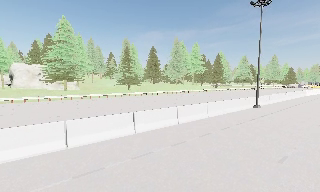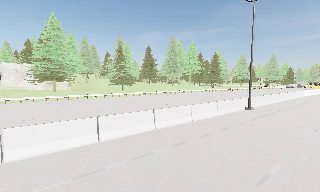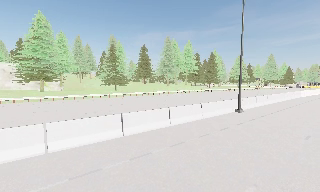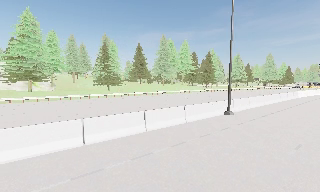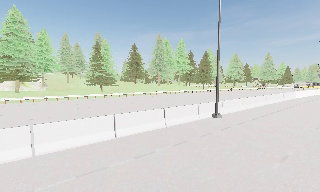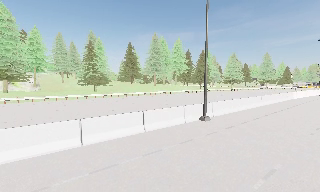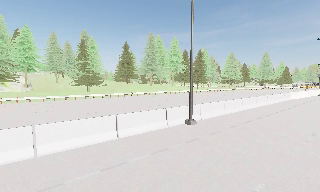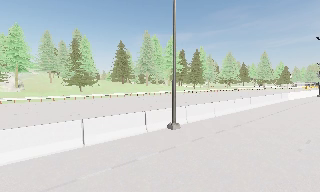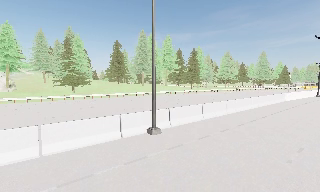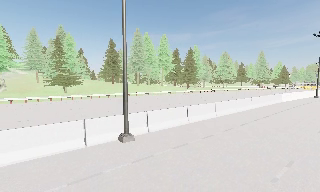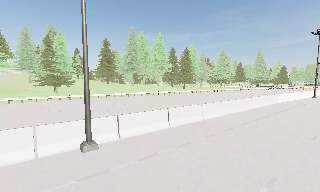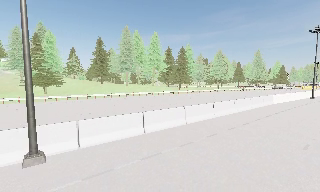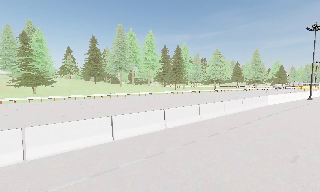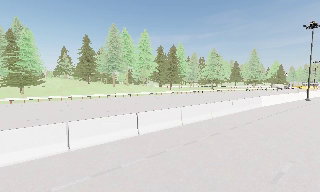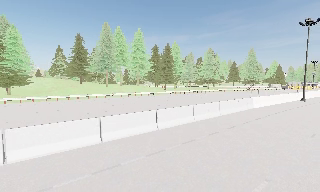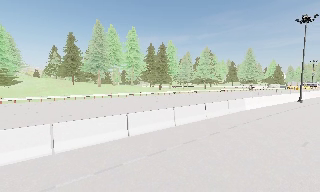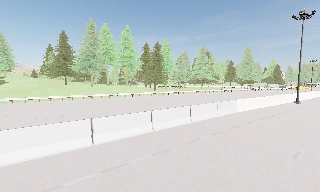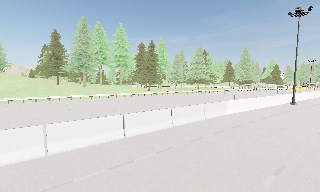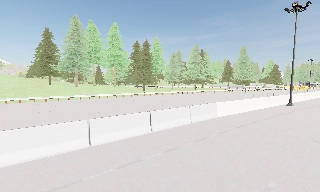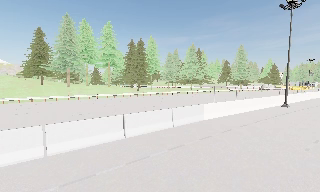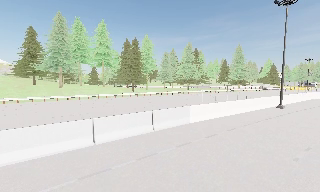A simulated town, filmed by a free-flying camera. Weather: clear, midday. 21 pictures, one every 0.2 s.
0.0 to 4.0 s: The camera travels to its right and forward, about 35 m, so close, fixed things drift to the left.
The film runs forward here.
